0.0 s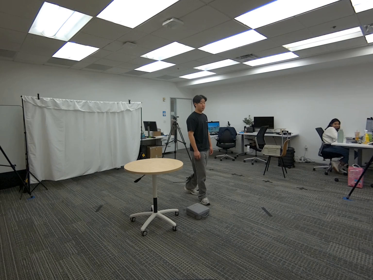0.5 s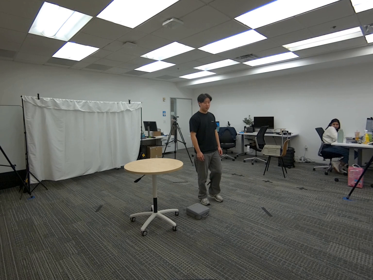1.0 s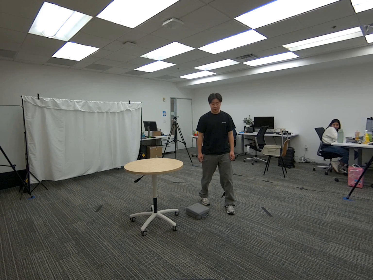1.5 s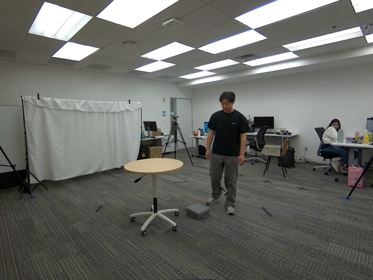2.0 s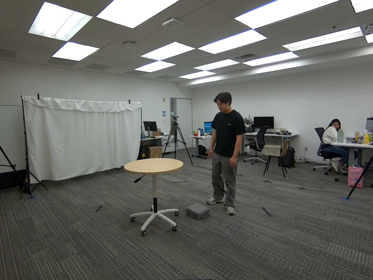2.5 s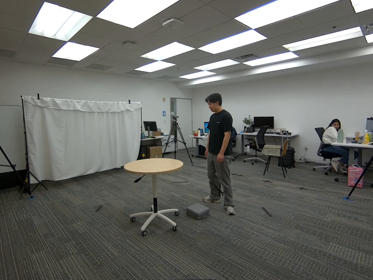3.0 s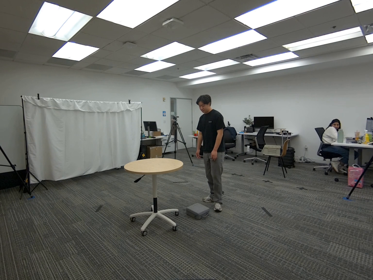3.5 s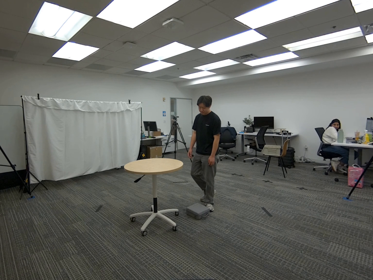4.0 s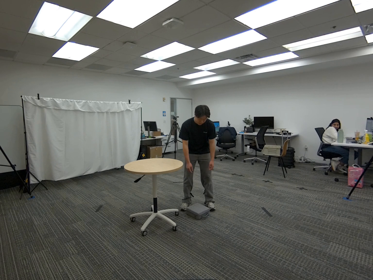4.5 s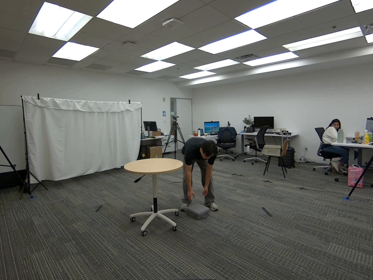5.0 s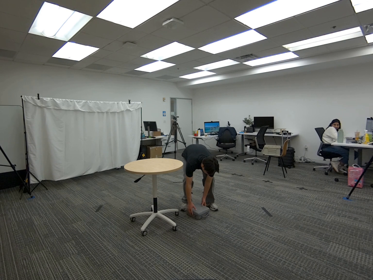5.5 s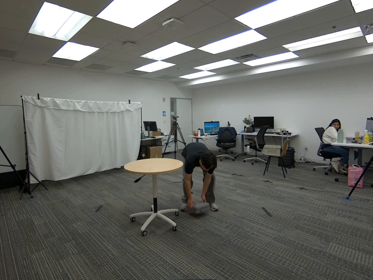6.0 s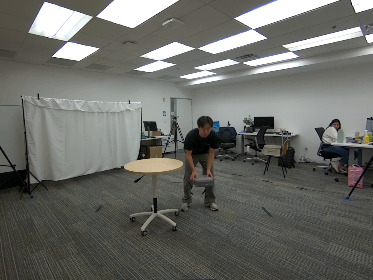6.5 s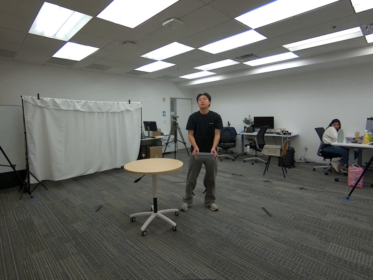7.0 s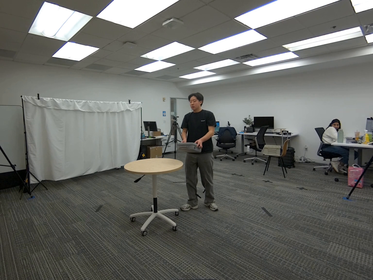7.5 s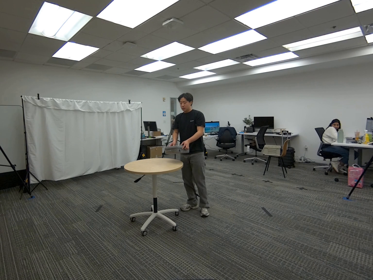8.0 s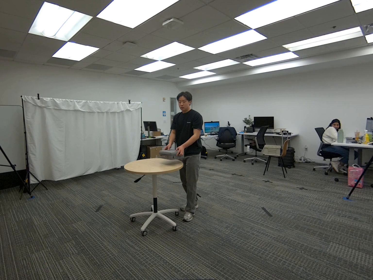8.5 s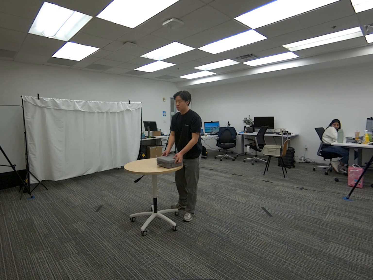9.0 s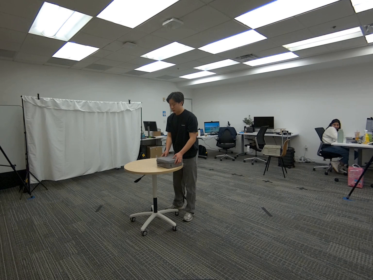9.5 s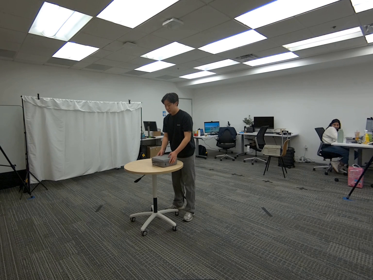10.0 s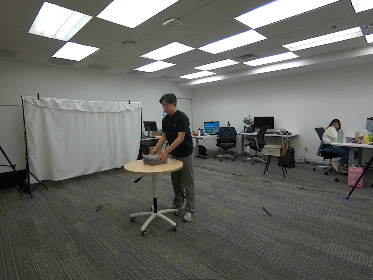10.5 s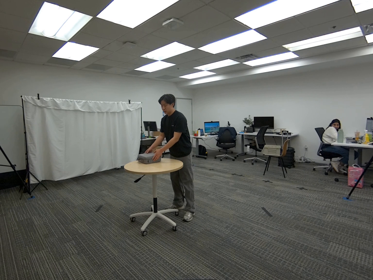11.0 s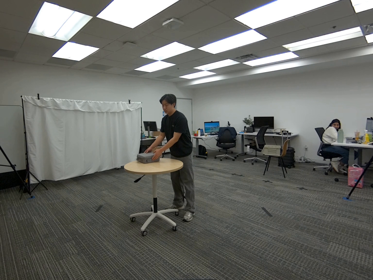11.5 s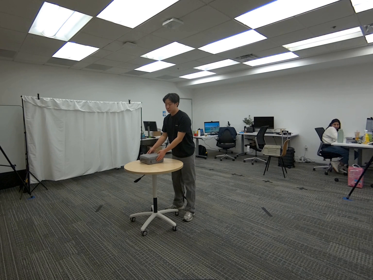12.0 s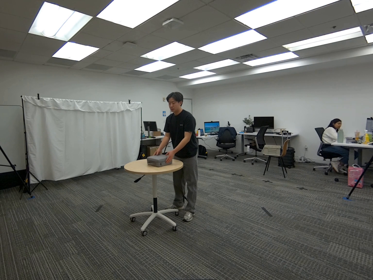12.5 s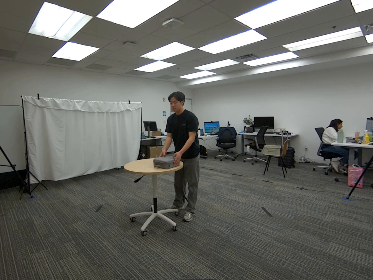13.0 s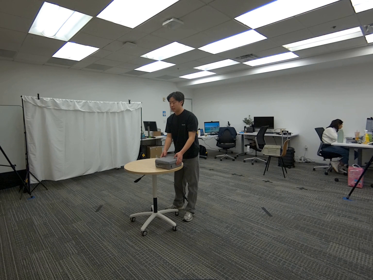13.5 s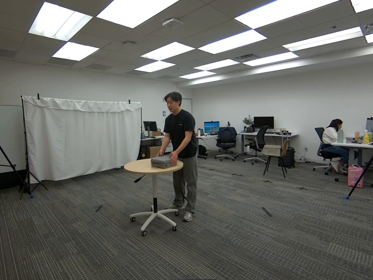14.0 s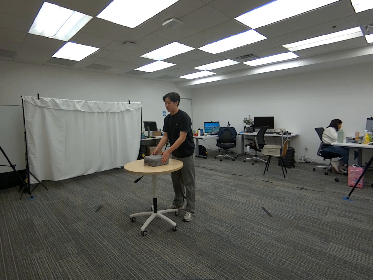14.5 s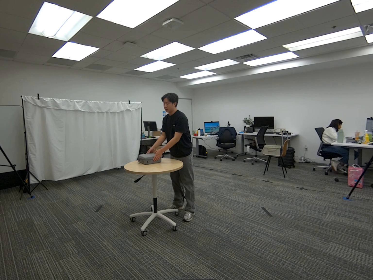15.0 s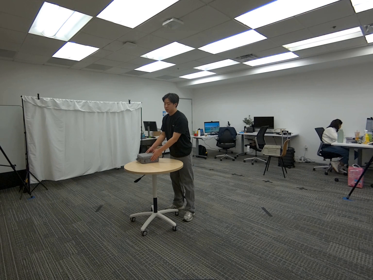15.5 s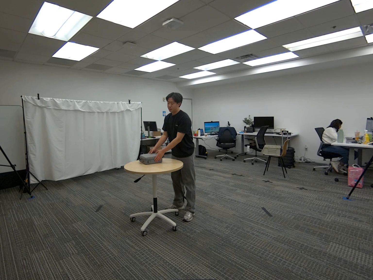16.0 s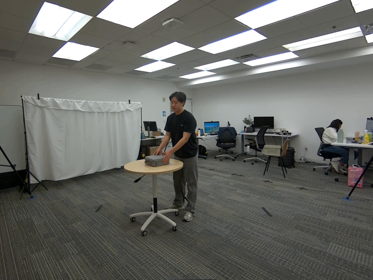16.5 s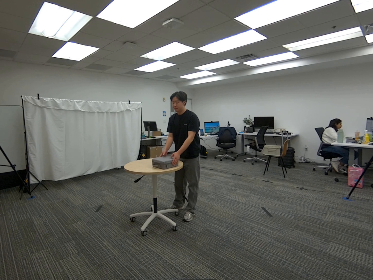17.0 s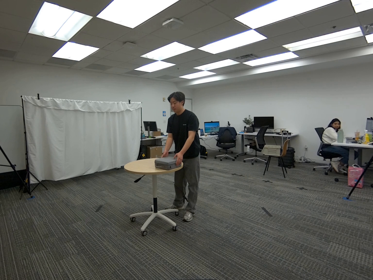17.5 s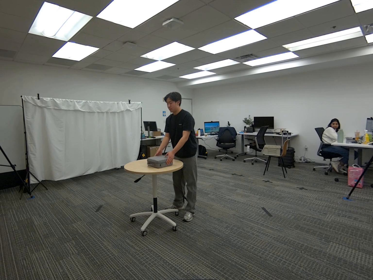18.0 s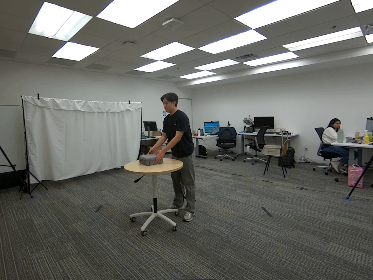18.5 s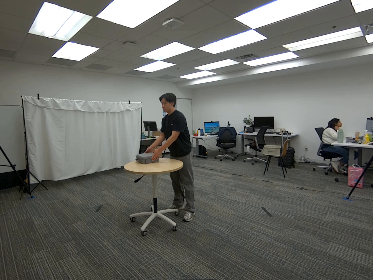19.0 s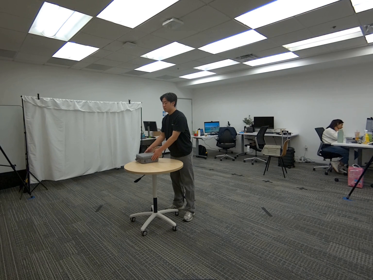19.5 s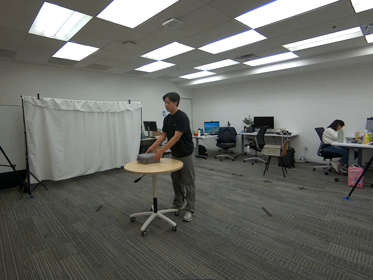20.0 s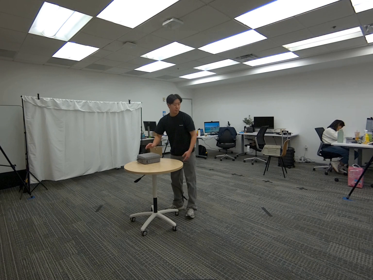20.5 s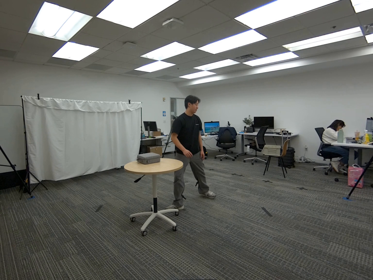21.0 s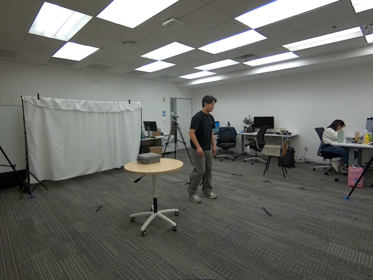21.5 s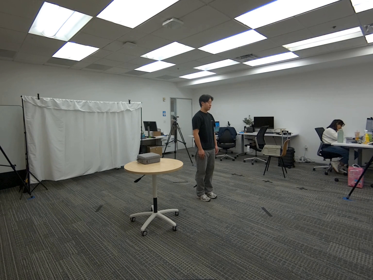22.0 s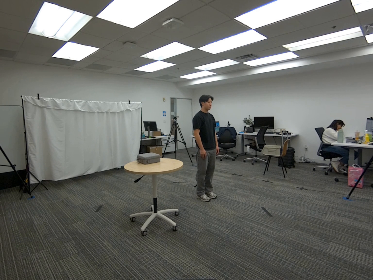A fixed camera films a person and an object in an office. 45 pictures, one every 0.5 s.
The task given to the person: Walk over to the gray case on the floor. Using both hands, lift the case and place it on top of the round table. Without releasing the case, continue sliding it side to side across the table surface while walking around the table, maintaining continuous contact with the case until the end of the scene.
